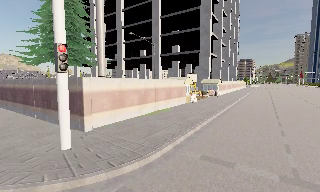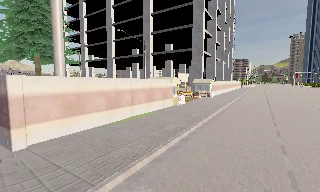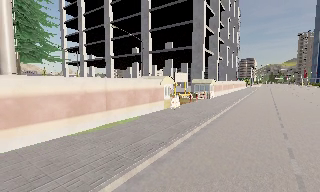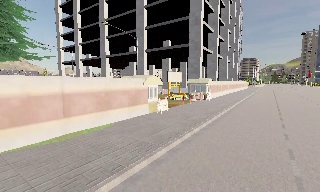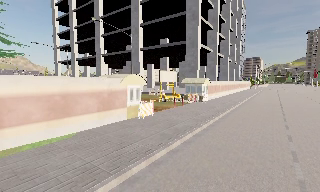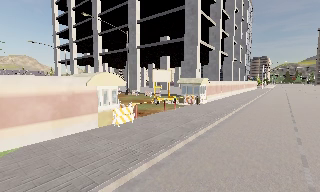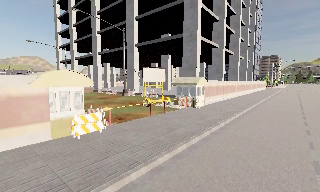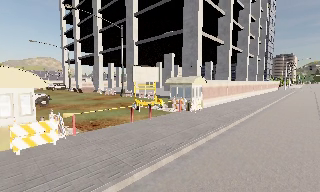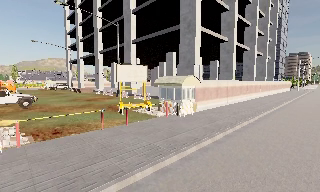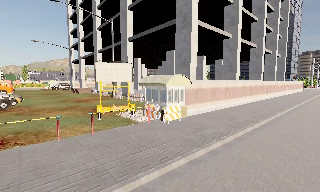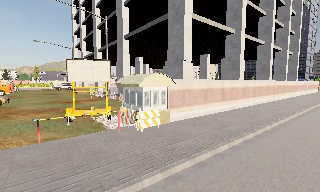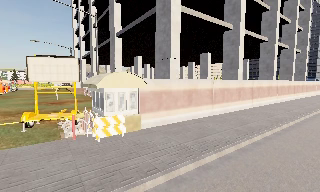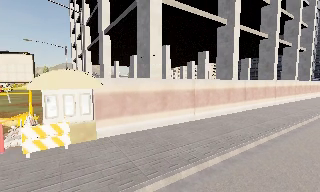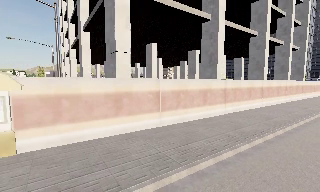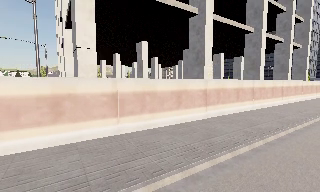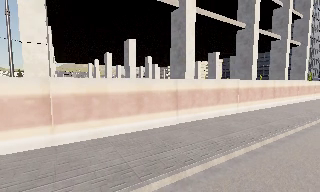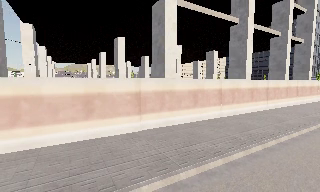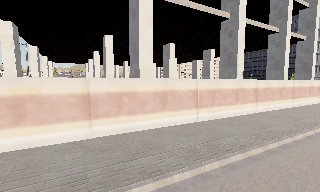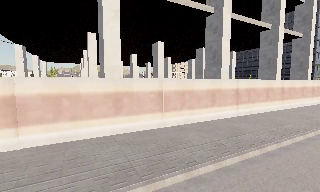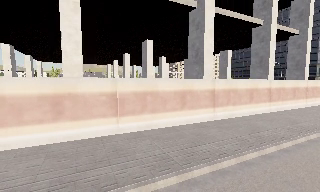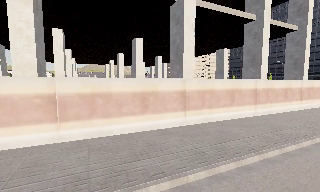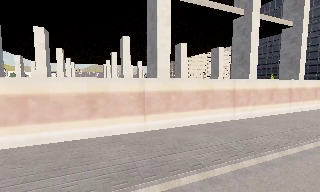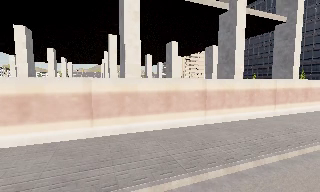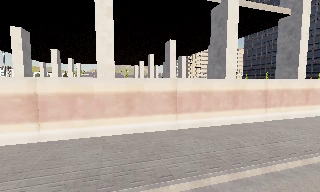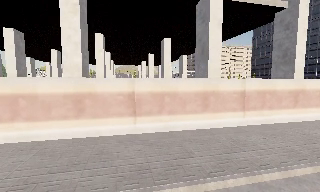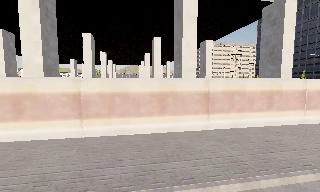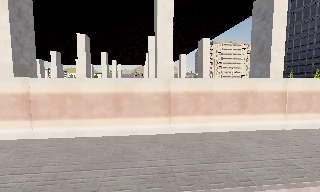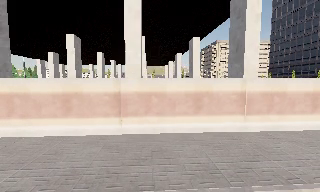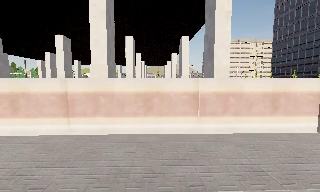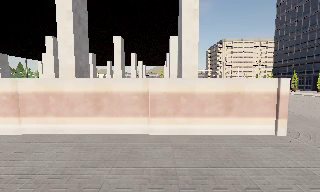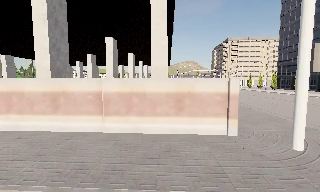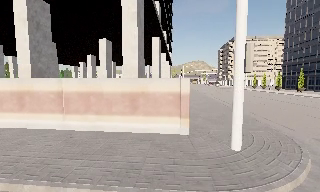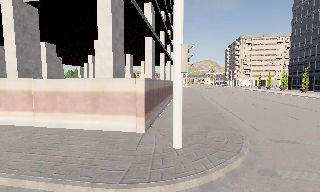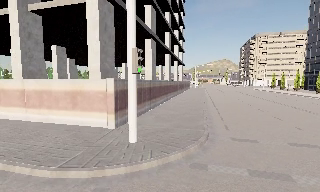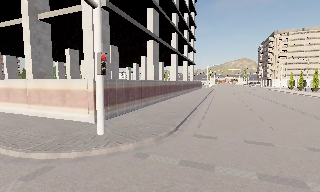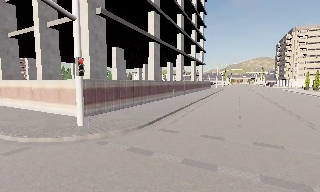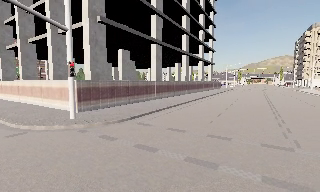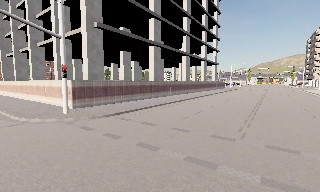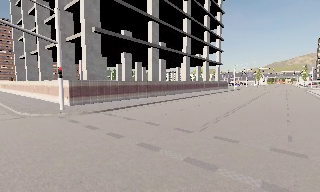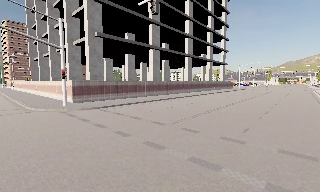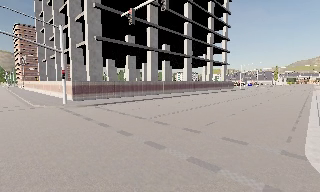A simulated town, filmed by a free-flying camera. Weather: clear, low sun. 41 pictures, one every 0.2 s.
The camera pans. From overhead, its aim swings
counterclockwise.
0.0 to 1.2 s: The camera travels forward and to its right, about 13 m, so what stands in front looms larger.
1.2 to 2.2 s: The camera pans to its left, which is counterclockwise from overhead, by about 15 degrees. It travels to its right and forward, about 11 m, so close, fixed things drift to the left.
2.2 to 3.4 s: The camera travels to its right and forward, about 14 m, so close, fixed things drift to the left.
3.4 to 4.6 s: The camera pans to its left, which is counterclockwise from overhead, by about 10 degrees. It travels to its right and forward, about 14 m, so close, fixed things drift to the left.
4.6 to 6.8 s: The camera pans to its left, which is counterclockwise from overhead, by about 40 degrees. It travels to its right, about 25 m, so close, fixed things drift to the left.
6.8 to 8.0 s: The camera pans to its left, which is counterclockwise from overhead, by about 25 degrees. It travels to its right and backward, about 14 m, so close, fixed things drift to the left.
The film runs backward here.
